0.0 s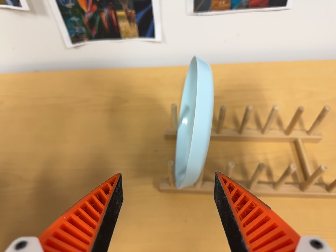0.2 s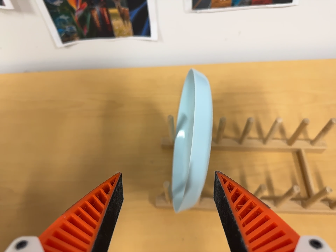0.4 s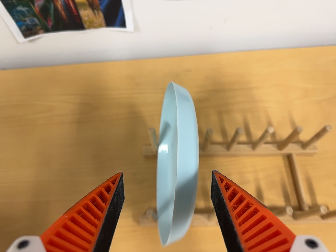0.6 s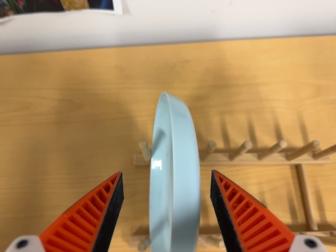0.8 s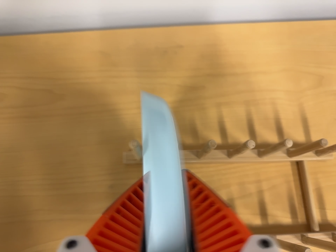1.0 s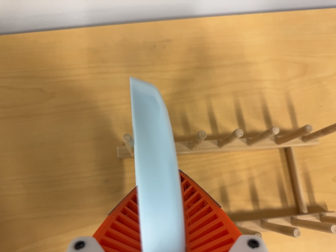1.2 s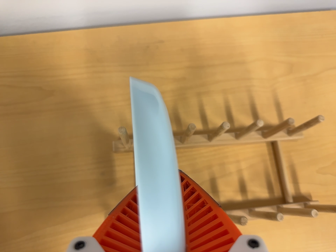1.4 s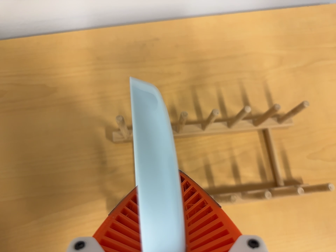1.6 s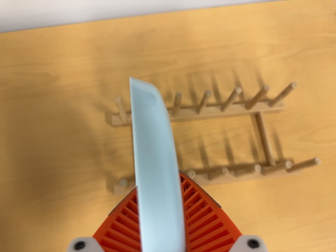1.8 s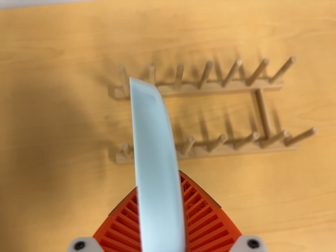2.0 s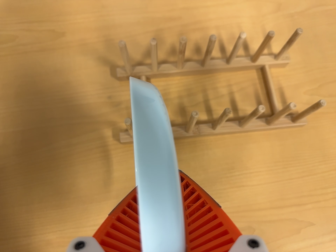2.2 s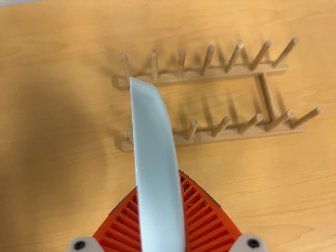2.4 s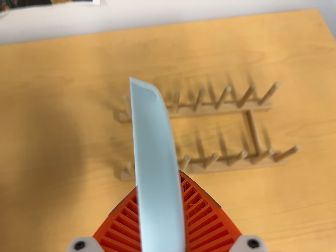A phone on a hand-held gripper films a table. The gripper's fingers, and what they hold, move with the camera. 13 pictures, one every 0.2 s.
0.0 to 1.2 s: The camera swings to its right by about 10 degrees, and the scene slides to the left. It travels toward the top of its view and forward, about 20 cm. Its aim tips toward the bottom of its view by about 20 degrees.
1.2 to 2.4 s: The camera travels backward and toward the bottom of its view, about 12 cm, so what stands in front gets smaller.
The film runs backward here.
